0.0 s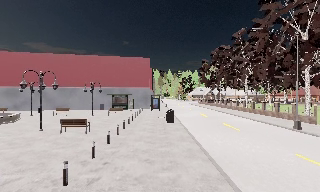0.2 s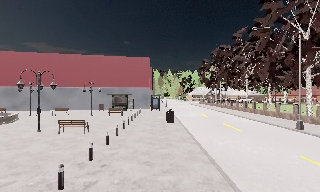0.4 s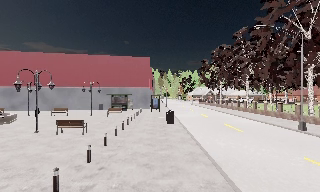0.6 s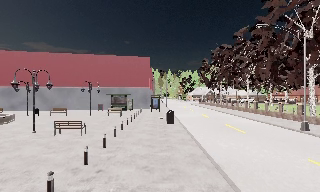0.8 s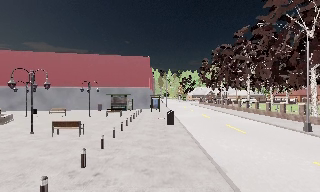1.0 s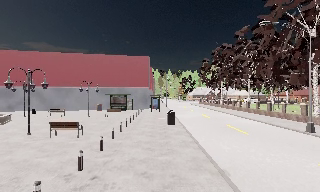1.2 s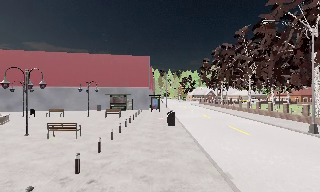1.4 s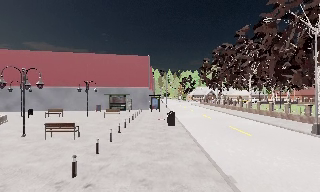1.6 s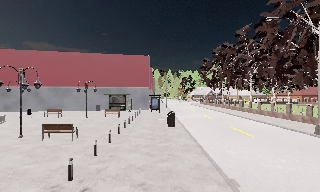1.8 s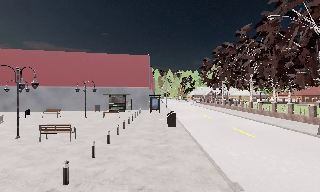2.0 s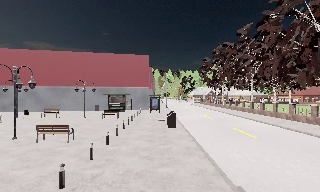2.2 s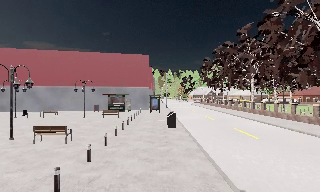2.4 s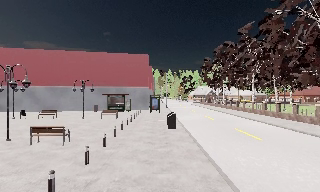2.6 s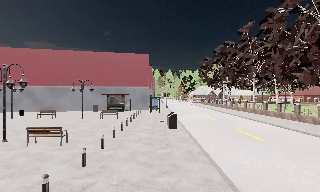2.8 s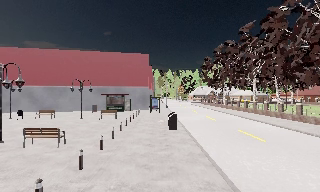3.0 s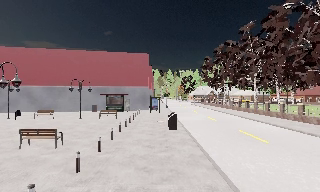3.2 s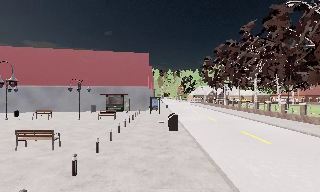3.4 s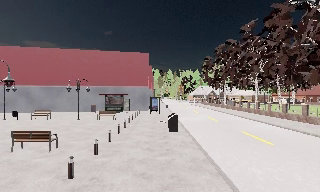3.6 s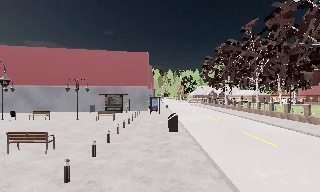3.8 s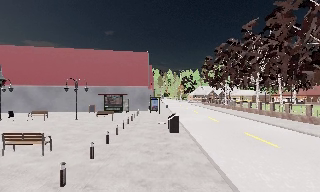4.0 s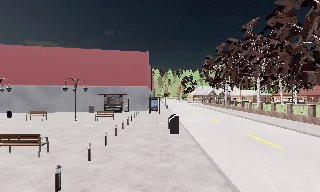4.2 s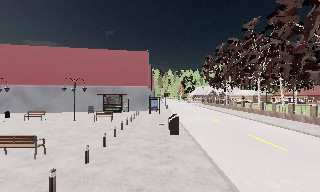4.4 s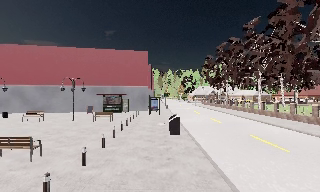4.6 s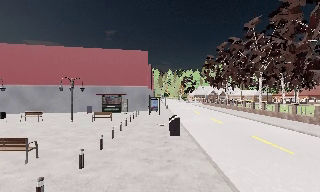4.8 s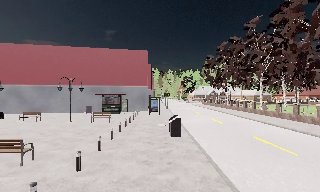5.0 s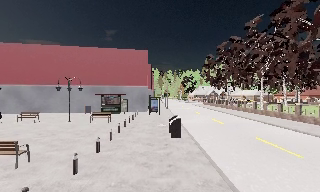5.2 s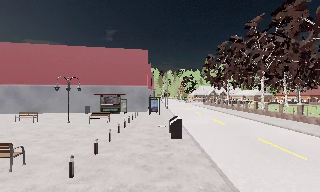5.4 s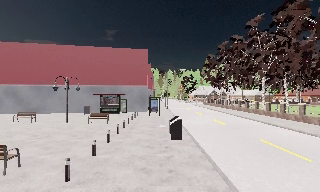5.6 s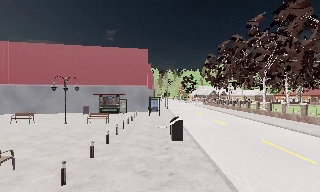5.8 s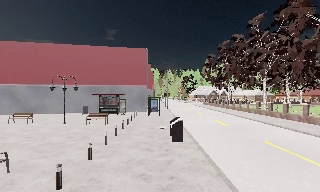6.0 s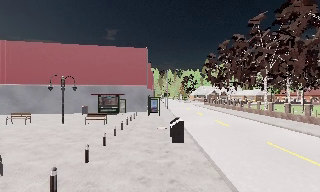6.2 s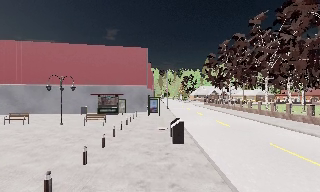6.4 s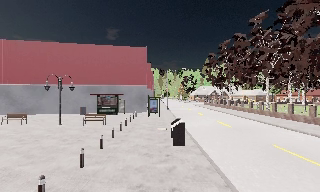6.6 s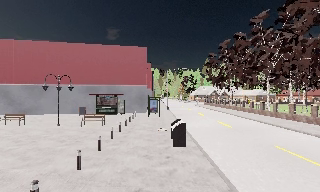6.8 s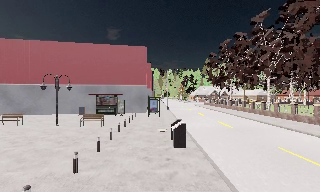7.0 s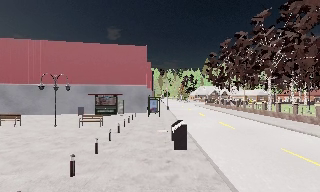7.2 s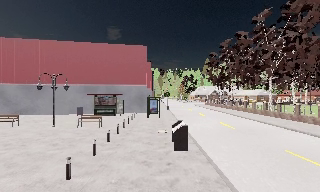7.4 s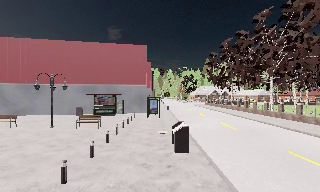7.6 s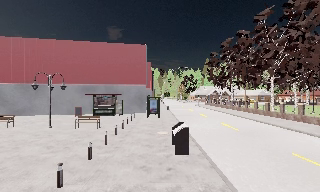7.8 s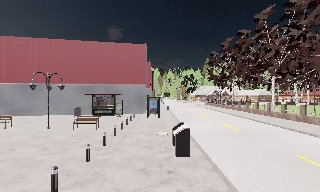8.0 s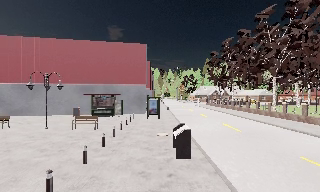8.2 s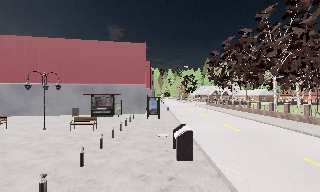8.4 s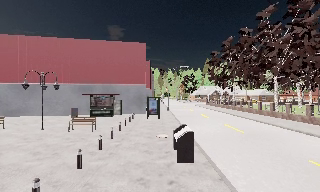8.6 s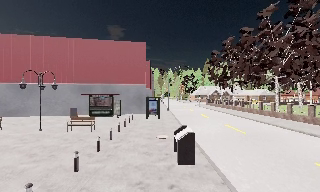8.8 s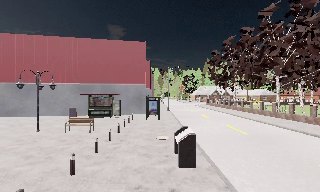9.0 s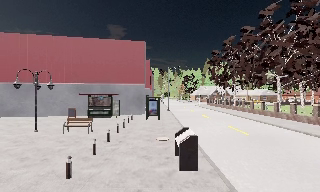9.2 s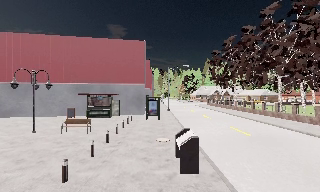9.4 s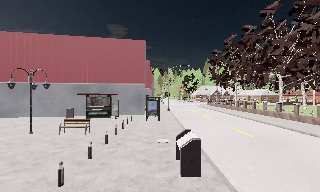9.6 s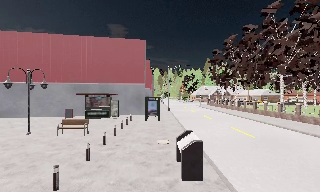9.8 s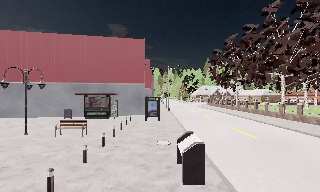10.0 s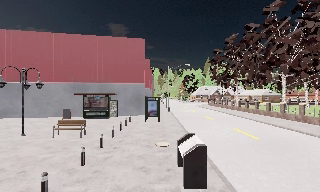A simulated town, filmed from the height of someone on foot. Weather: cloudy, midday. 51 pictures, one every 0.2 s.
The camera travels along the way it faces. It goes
forward.
0.0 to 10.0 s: The camera travels forward, about 11 m, so what stands in front looms larger.
The film runs forward here.
